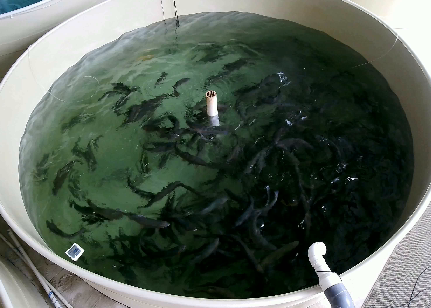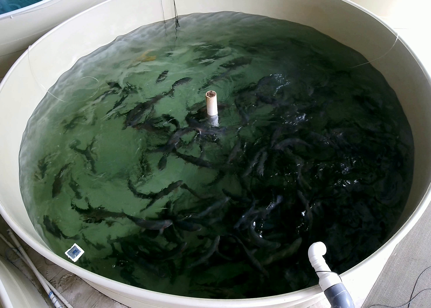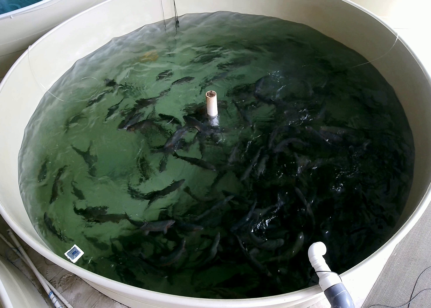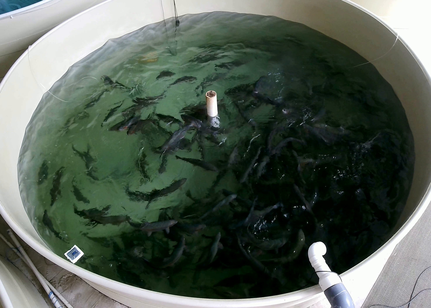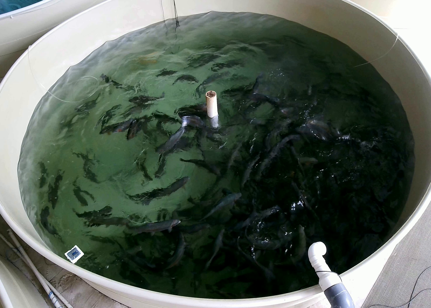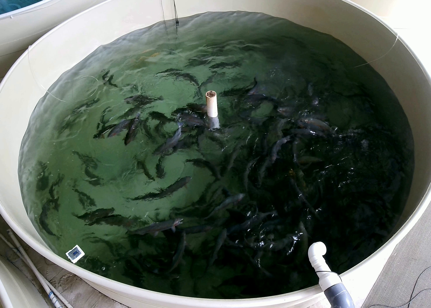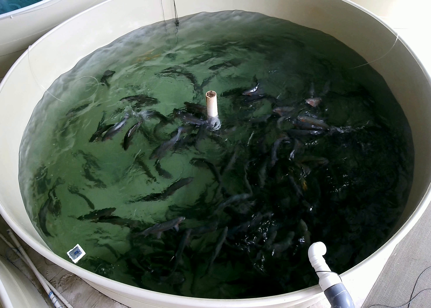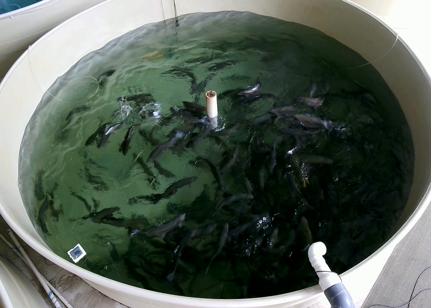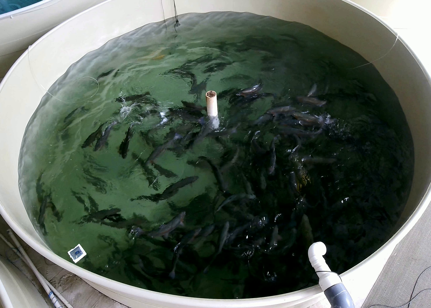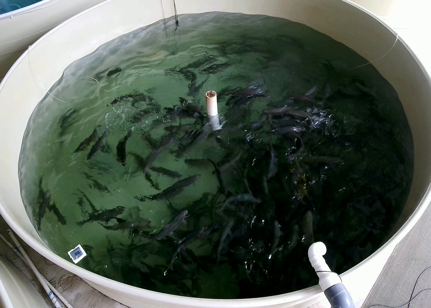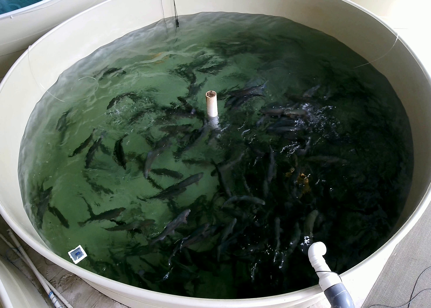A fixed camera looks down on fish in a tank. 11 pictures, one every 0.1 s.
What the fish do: Foraging.
